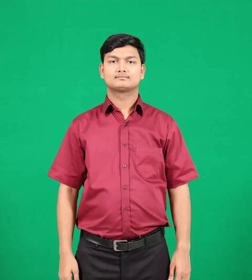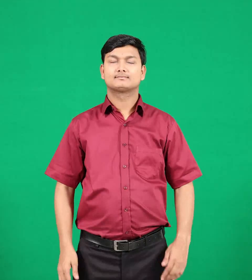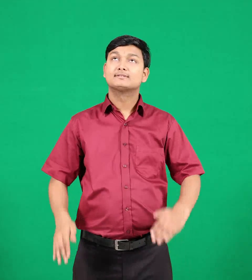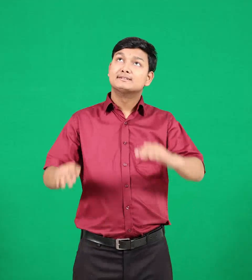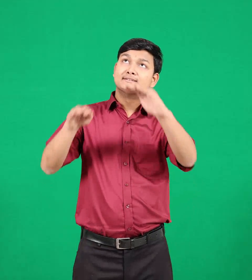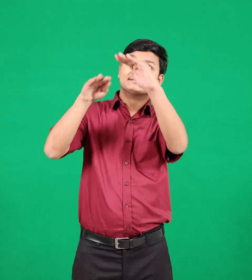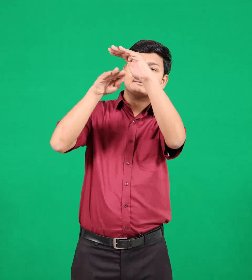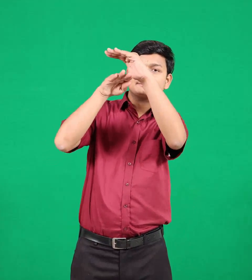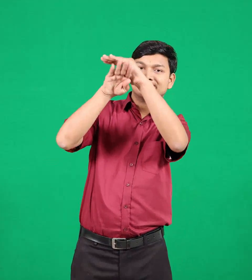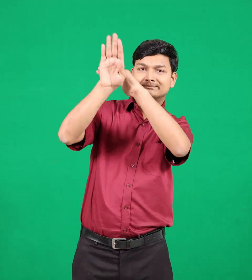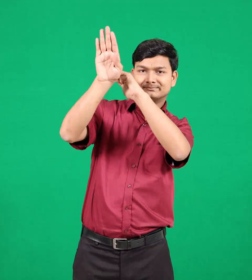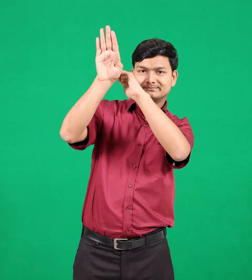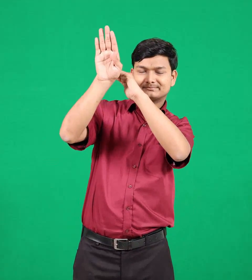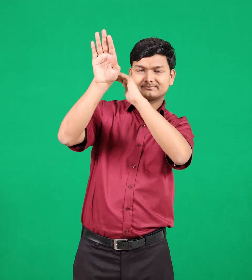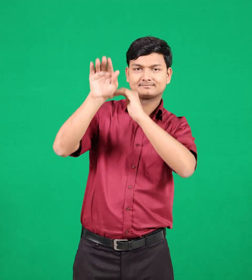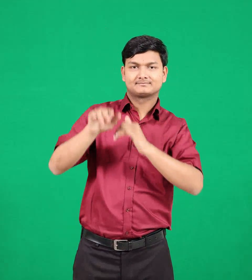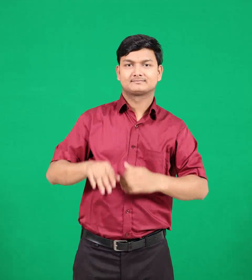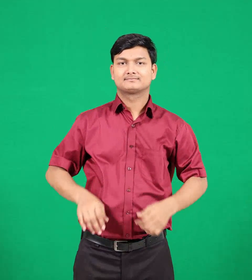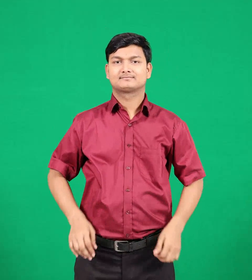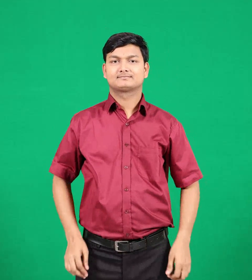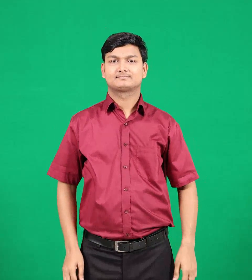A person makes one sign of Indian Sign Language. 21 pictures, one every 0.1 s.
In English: heaven
